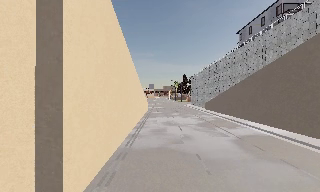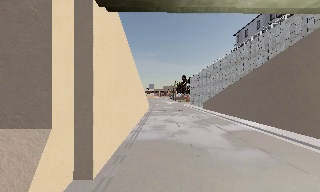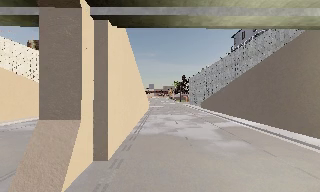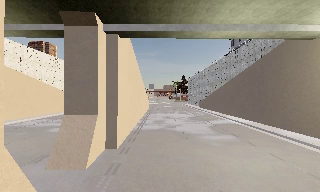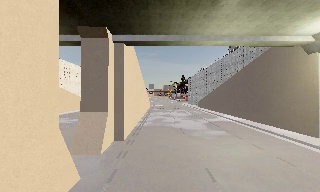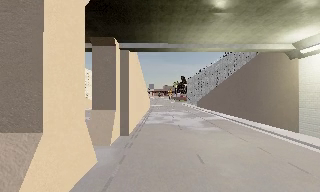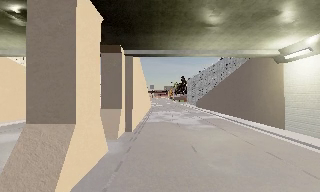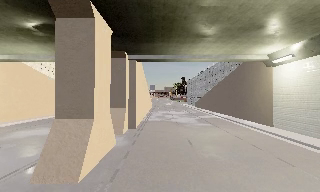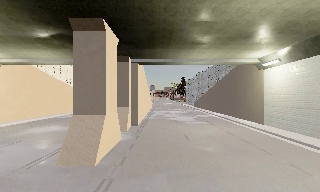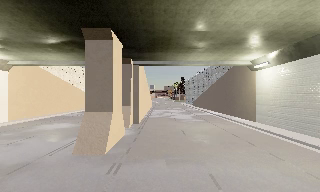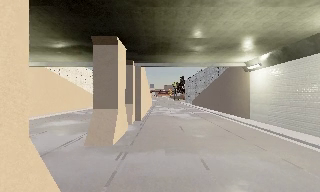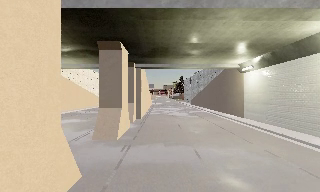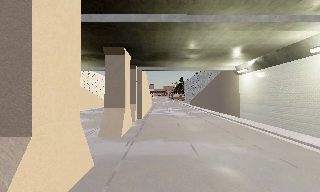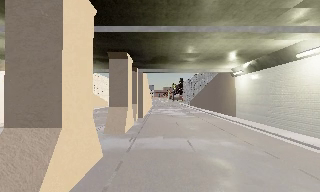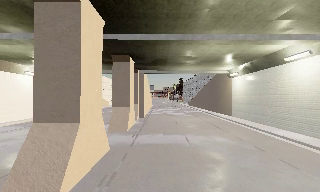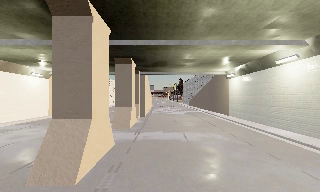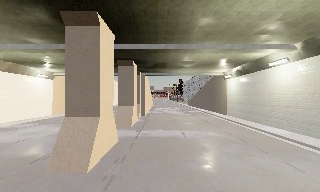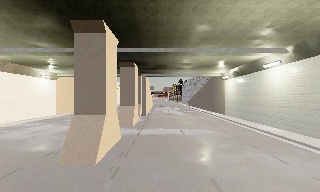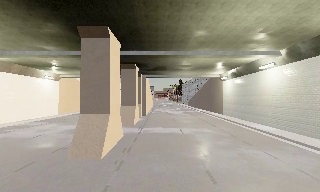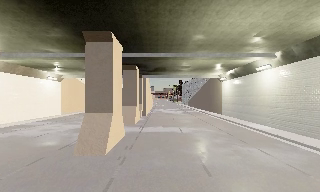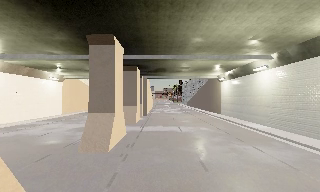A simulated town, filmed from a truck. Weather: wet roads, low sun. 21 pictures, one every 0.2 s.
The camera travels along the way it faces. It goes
backward.
0.0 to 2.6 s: The camera travels backward, about 17 m, so what stands in front gets smaller.
2.6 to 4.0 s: The camera travels backward, about 5 m, so what stands in front gets smaller. It loses speed.
The film runs backward here.
